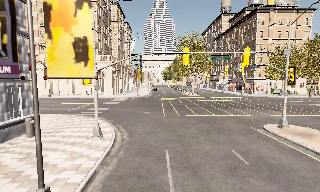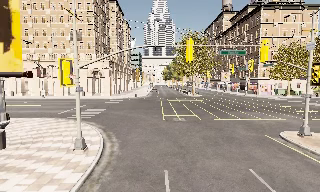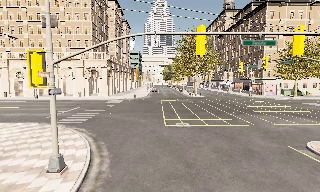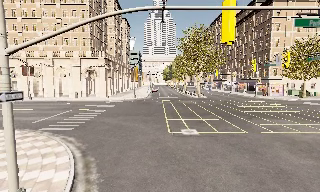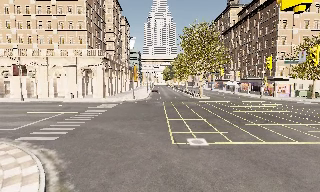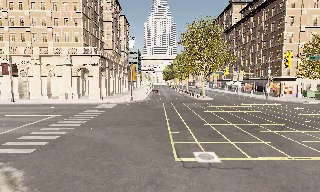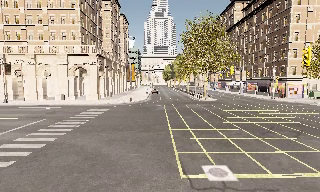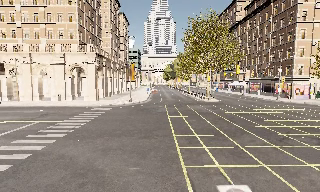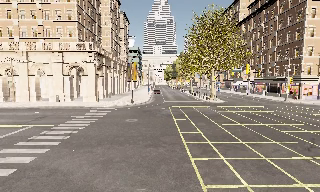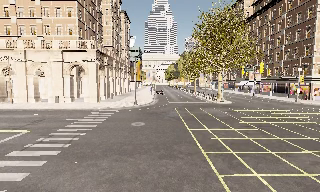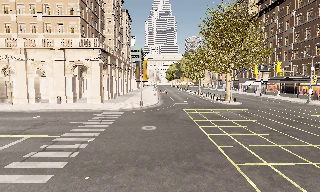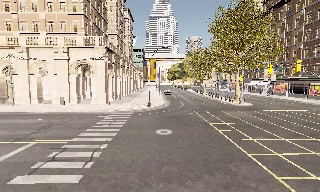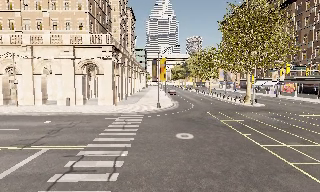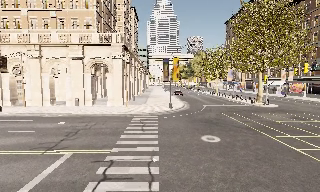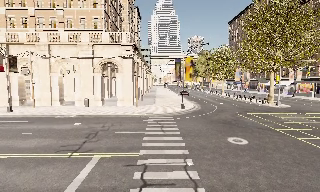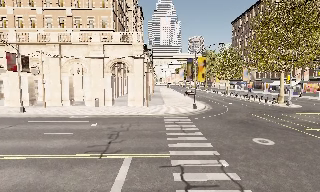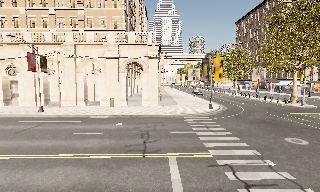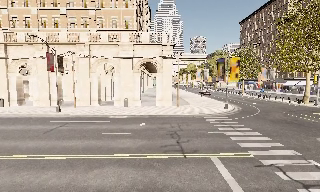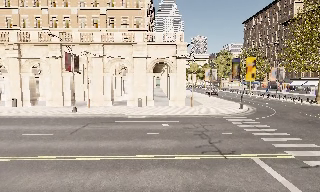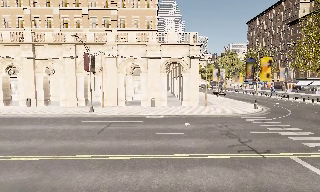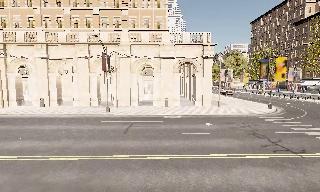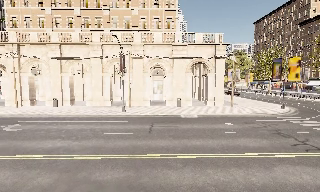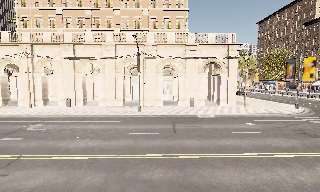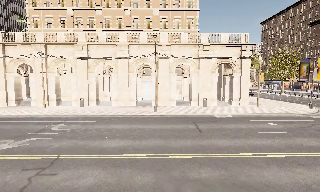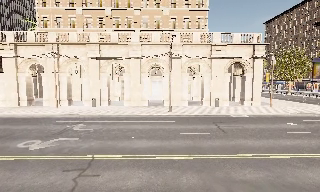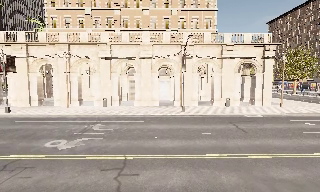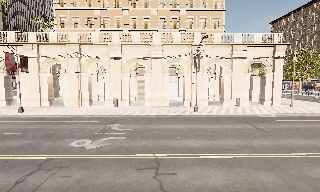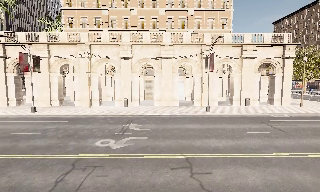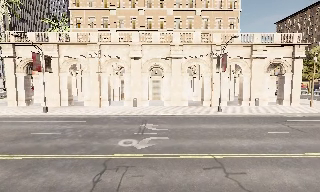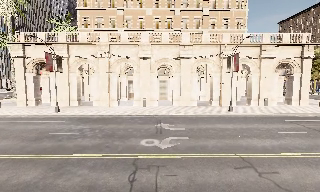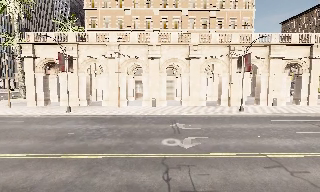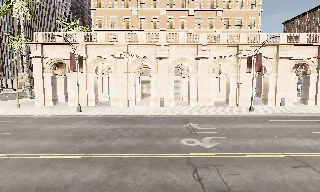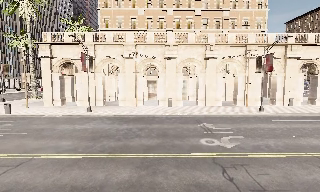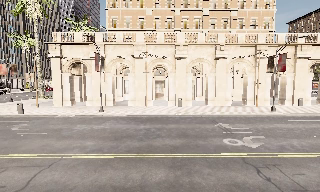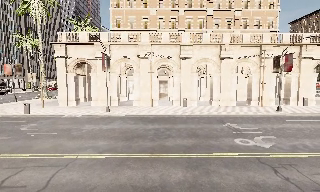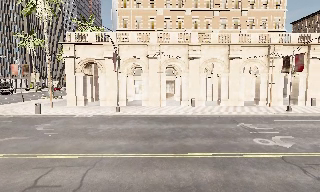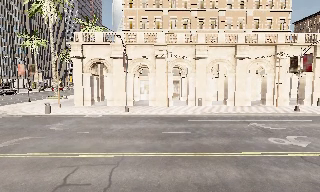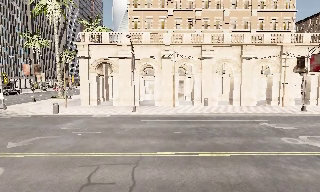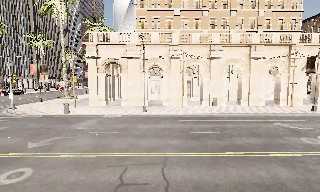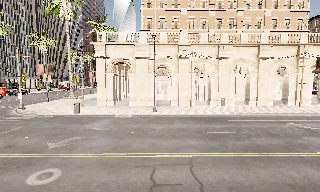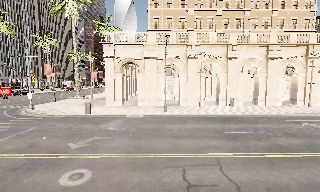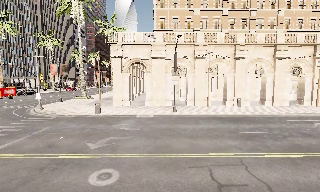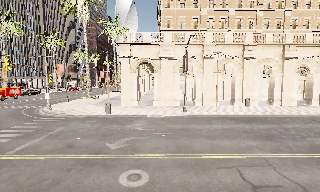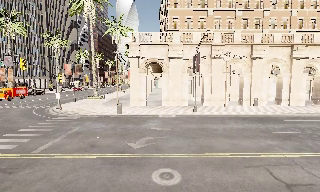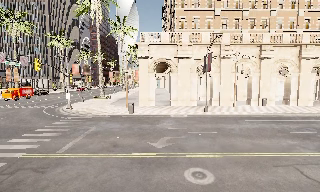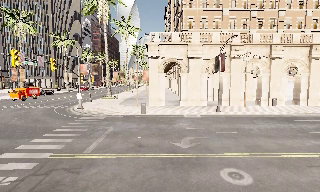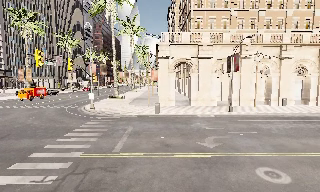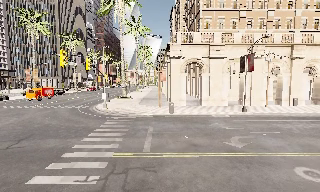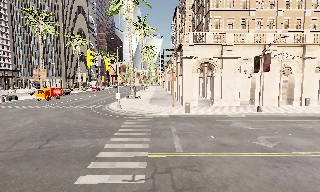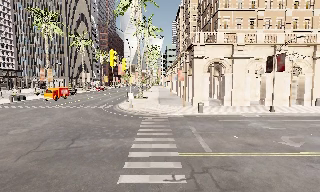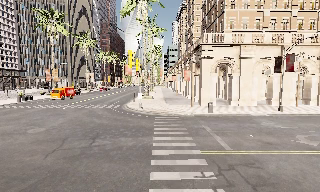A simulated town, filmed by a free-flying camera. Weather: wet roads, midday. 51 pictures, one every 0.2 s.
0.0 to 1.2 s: The camera travels forward, about 11 m, so what stands in front looms larger.
1.2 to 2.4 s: The camera travels forward and to its left, about 9 m, so what stands in front looms larger.
2.4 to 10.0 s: The camera travels to its left, about 55 m, so close, fixed things drift to the right.
The film runs backward here.
